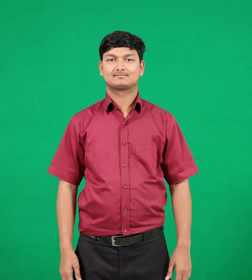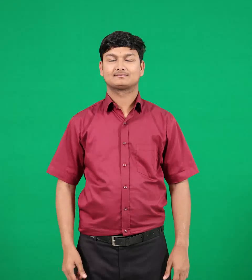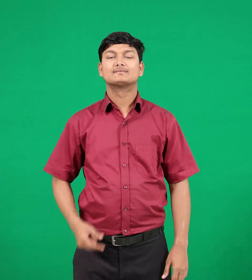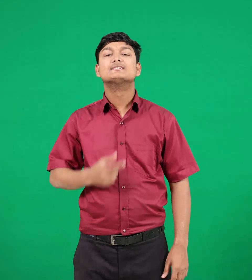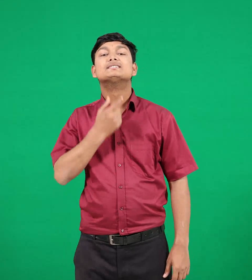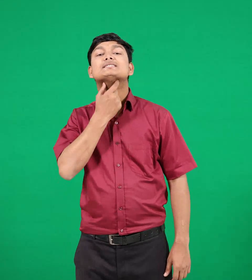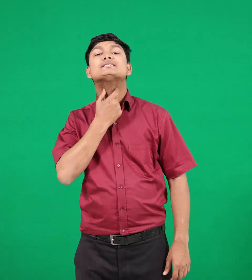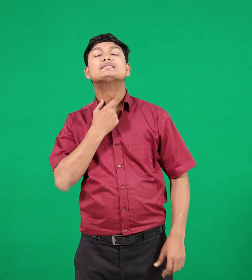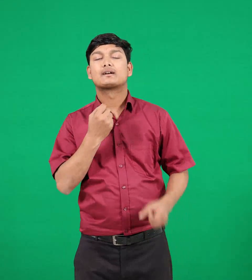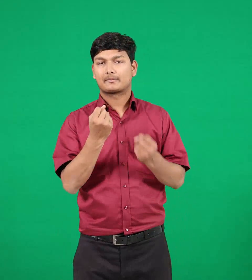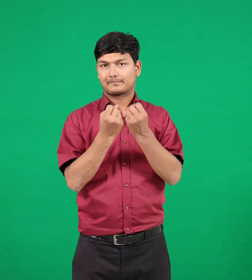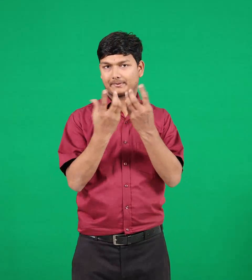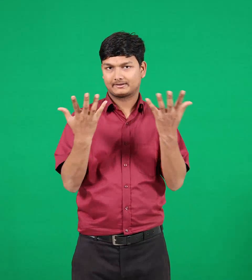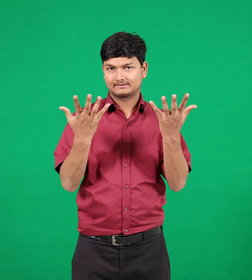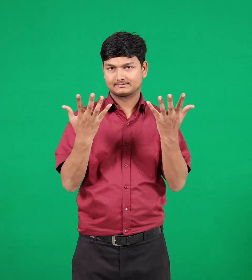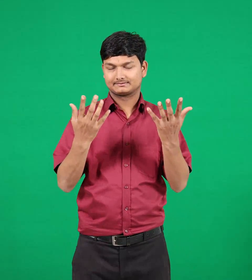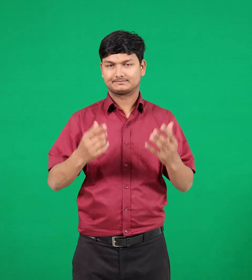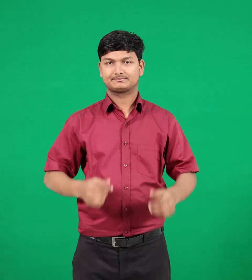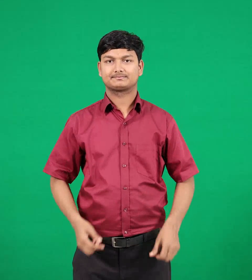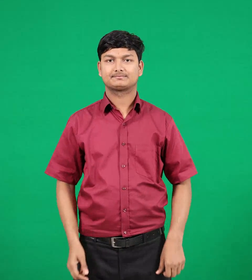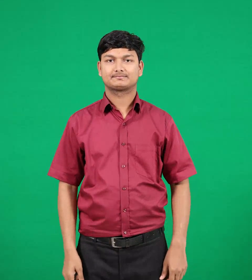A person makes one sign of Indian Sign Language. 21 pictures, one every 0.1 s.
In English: throats
